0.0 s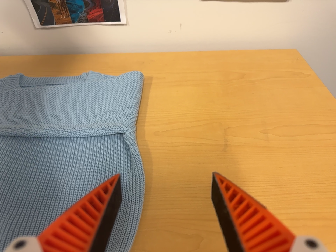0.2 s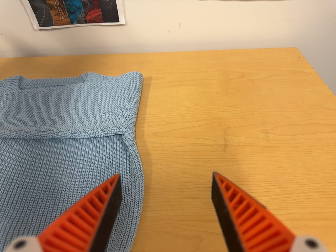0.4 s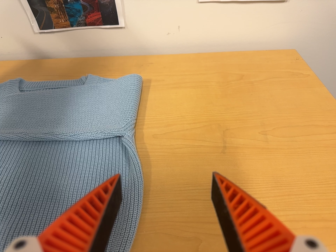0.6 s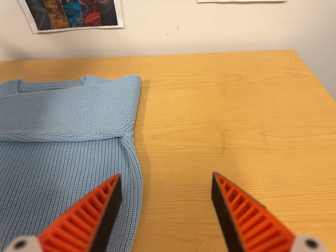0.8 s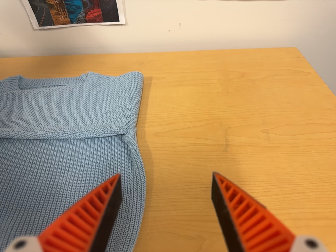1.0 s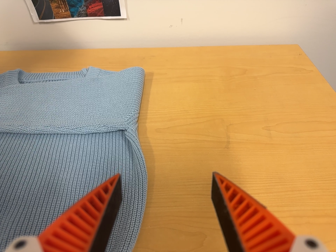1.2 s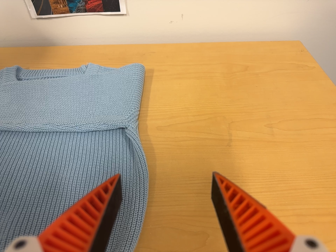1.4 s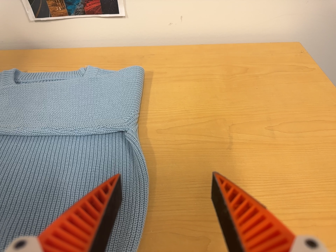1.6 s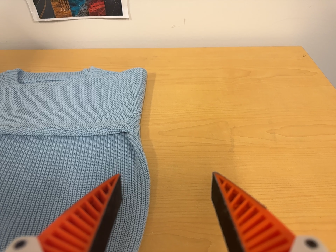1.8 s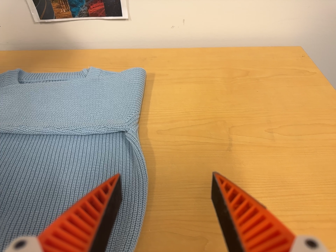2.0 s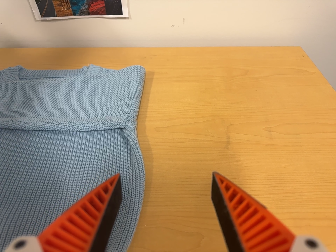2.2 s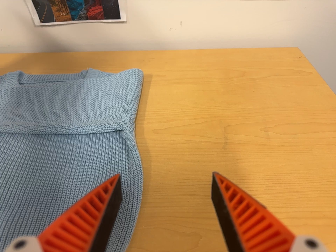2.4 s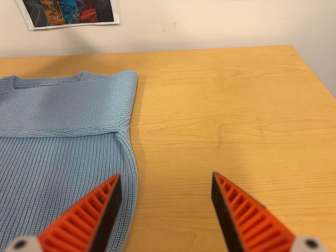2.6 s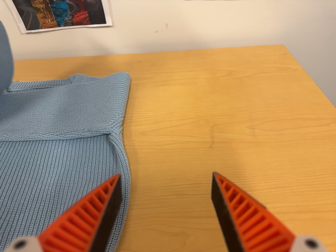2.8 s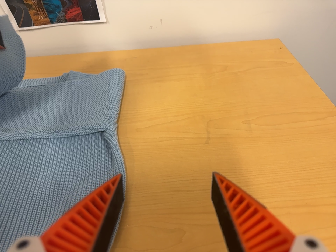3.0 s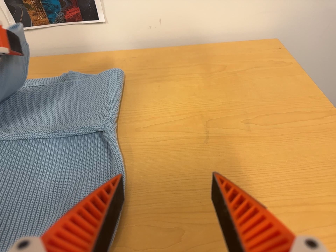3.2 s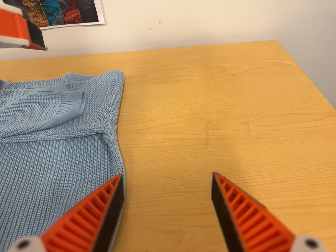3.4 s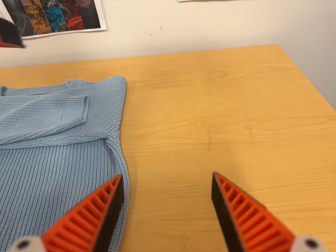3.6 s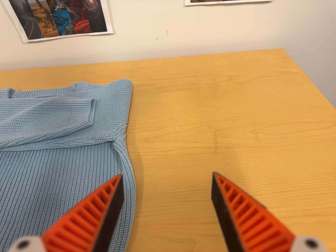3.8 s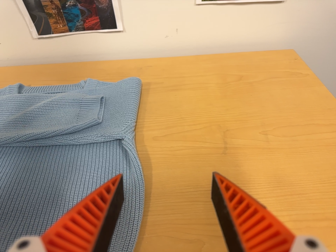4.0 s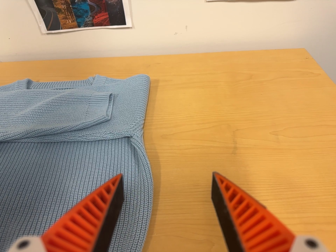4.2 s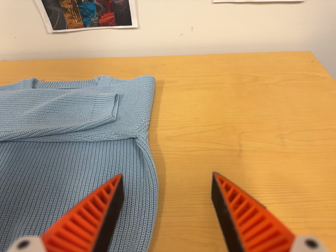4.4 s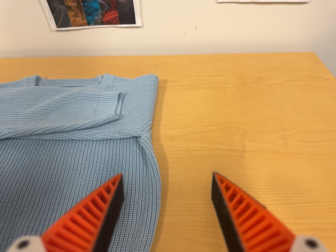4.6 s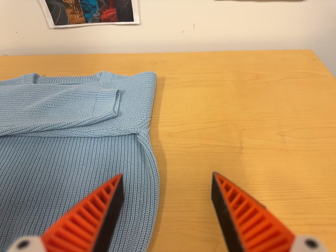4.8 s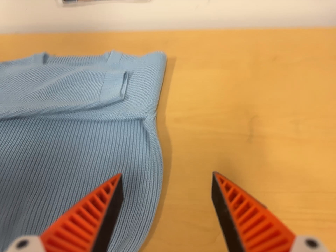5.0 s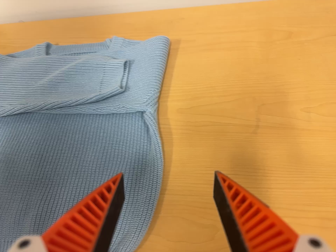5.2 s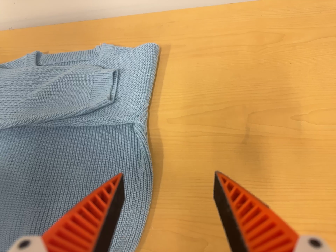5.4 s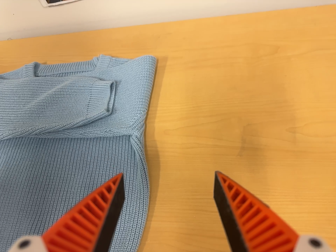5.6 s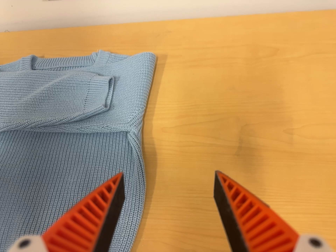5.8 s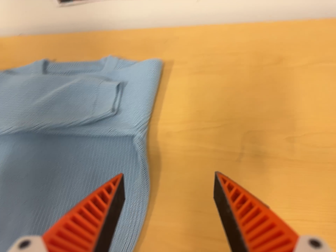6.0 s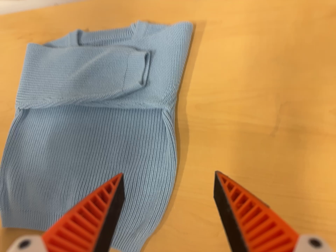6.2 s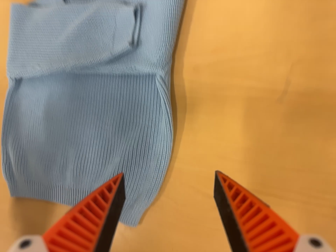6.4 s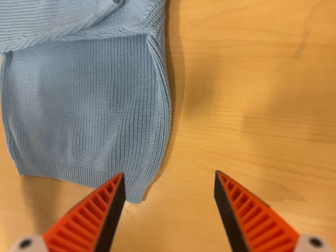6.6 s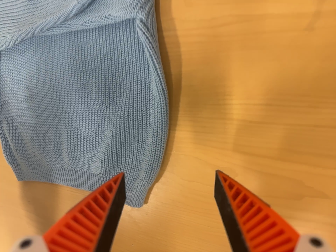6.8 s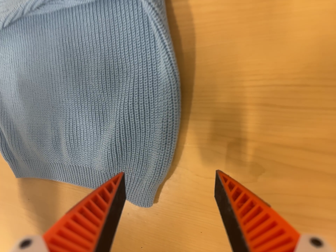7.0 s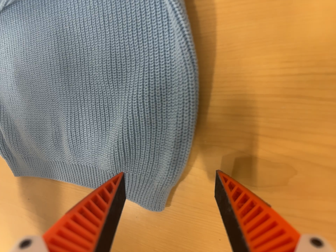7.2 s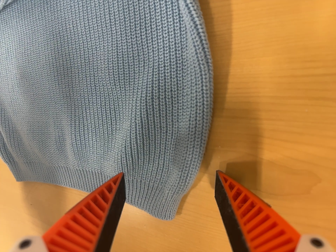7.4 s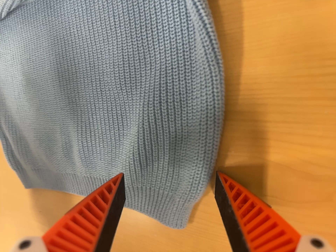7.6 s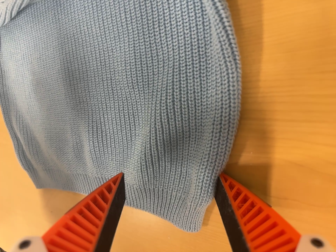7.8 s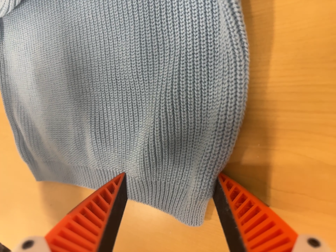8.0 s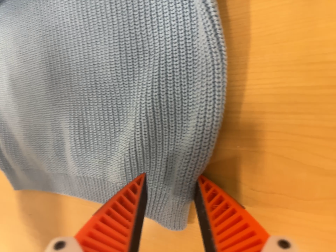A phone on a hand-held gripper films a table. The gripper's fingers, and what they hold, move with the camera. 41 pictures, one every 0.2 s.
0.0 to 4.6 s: The camera shifts only a little, or ends up much as it began.
4.6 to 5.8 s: The camera pans to its left by about 10 degrees. It travels toward the top of its view and to its right, about 14 cm. Its aim tips toward the bottom of its view by about 15 degrees.
5.8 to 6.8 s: The camera pans to its left by about 25 degrees. It travels forward, to its right and toward the top of its view, about 20 cm. Its aim tips toward the bottom of its view by about 35 degrees, and the scene shifts upward. It rolls about its line of sight by about 10 degrees, and the scene rotates counterclockwise.
6.8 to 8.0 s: The camera travels forward, about 7 cm, so what stands in front looms larger.
The film runs forward here.
